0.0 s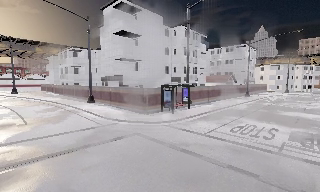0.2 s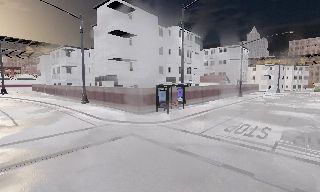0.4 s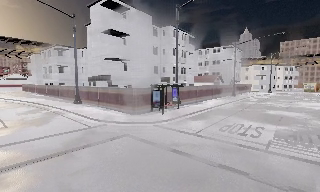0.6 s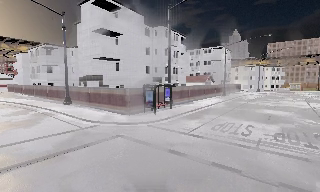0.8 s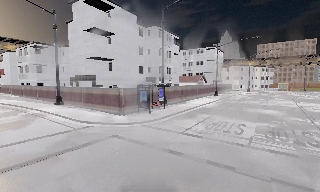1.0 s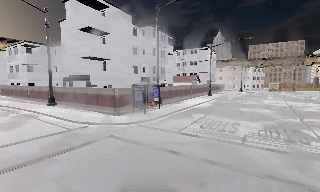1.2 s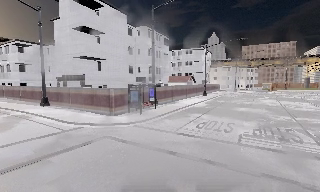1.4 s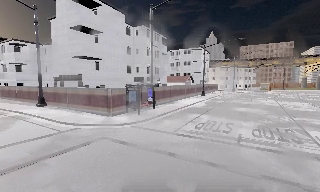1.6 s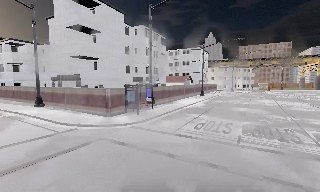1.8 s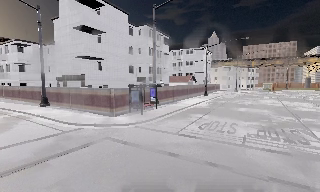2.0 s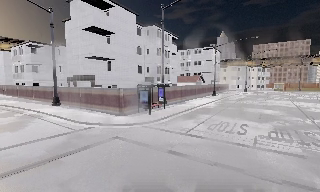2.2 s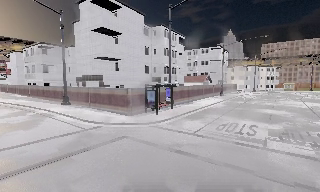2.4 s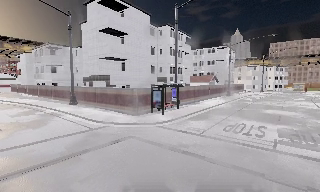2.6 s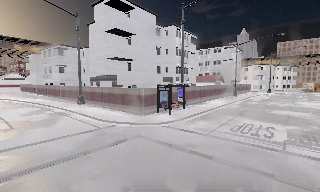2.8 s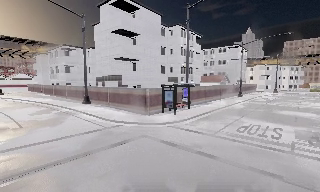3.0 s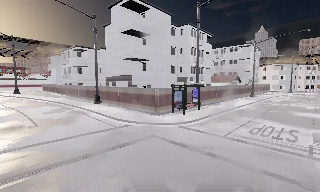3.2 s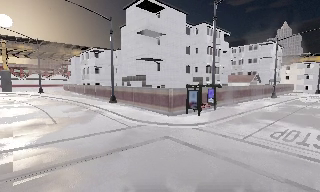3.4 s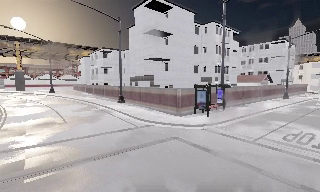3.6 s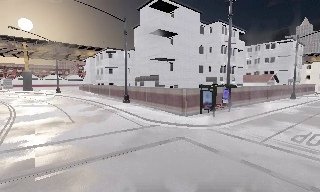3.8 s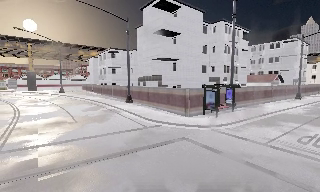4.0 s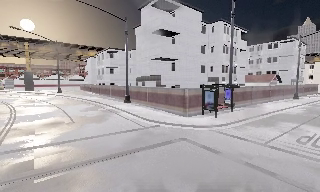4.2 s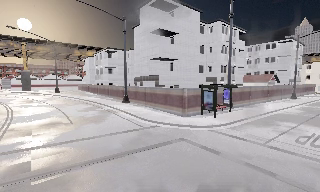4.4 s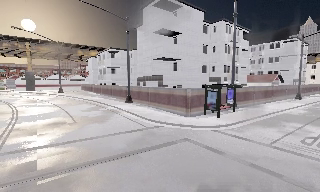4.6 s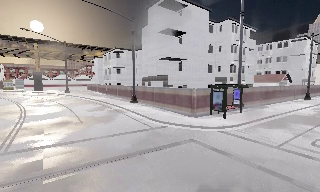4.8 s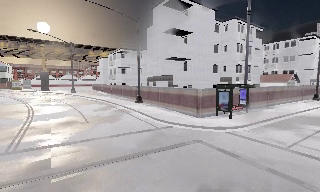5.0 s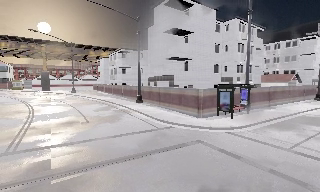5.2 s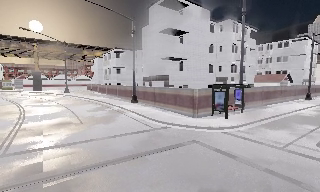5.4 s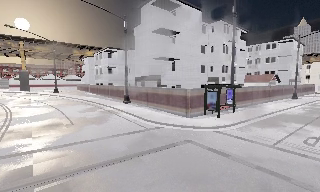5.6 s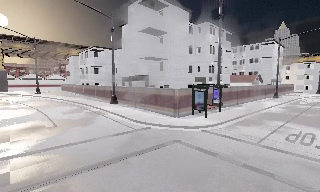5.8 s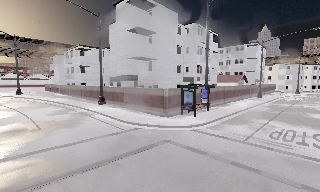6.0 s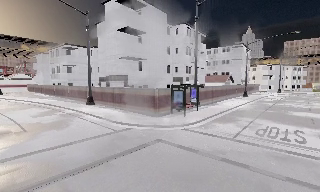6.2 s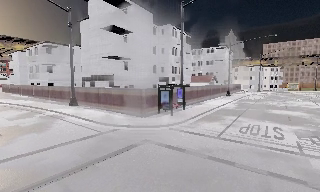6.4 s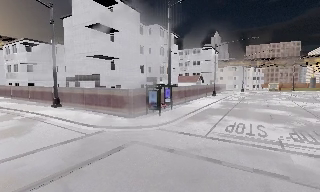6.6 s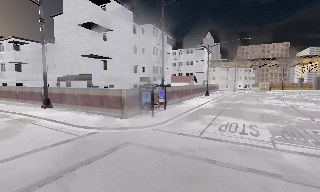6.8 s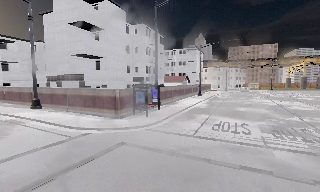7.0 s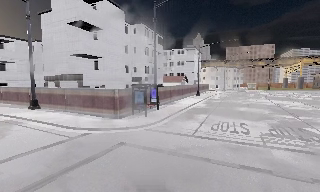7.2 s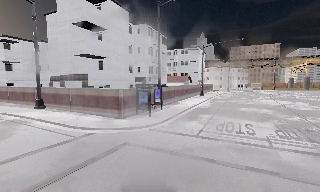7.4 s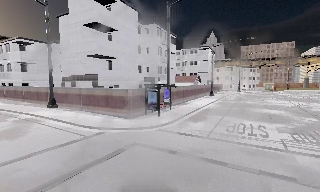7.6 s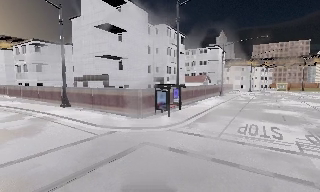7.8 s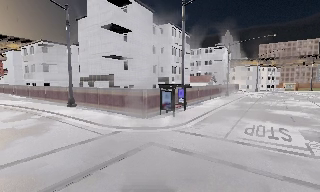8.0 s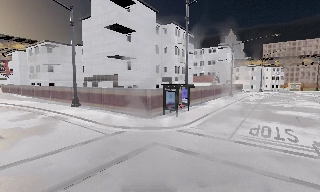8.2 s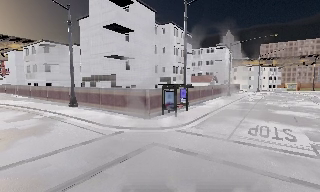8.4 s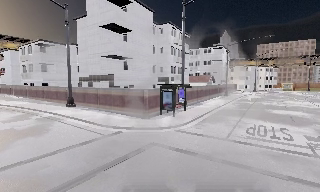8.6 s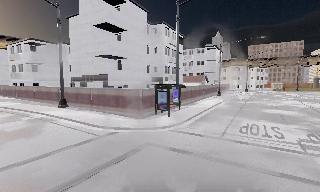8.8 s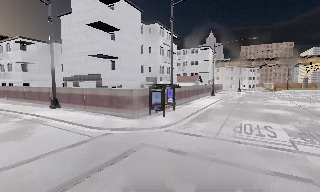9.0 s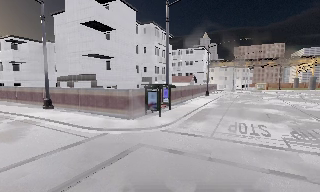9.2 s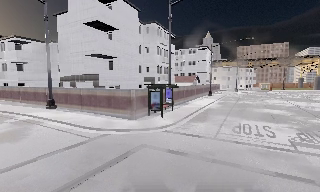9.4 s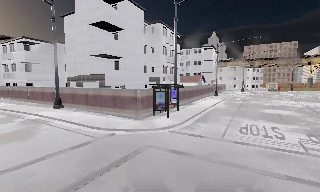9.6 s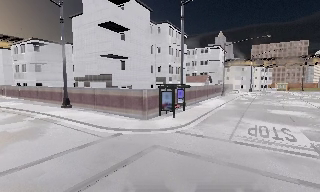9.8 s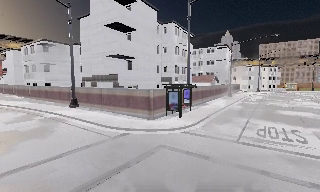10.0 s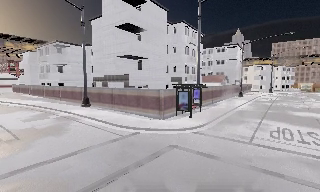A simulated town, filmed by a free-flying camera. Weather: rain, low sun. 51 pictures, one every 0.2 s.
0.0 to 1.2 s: The scene slides to the left, as the camera pans about 15 degrees to its right. It travels to its left, about 0.5 m.
1.2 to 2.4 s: The camera shifts only a little, or ends up much as it began.
2.4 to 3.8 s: The camera pans to its left, which is counterclockwise from overhead, by about 15 degrees.
3.8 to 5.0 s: The camera shifts only a little, or ends up much as it began.
5.0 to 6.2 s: The scene slides to the left, as the camera pans about 20 degrees to its right.
6.2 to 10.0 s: The camera travels to its left and forward, about 1.5 m, so close, fixed things drift to the right.
The film runs forward here.
